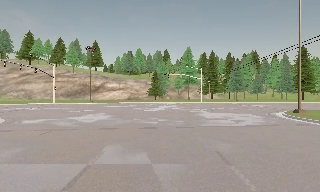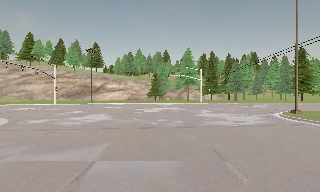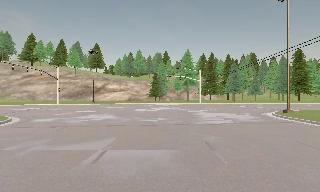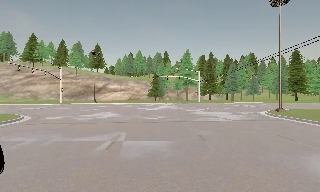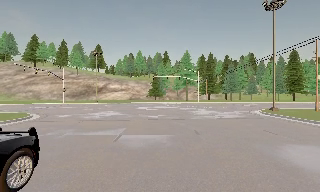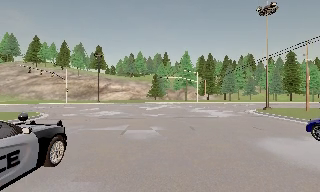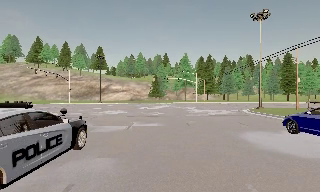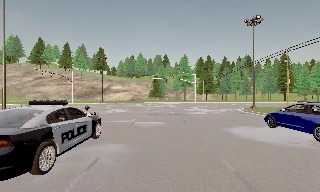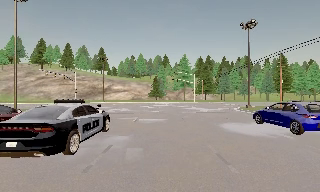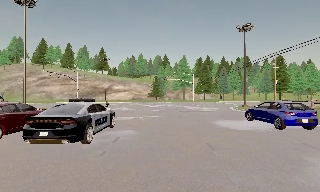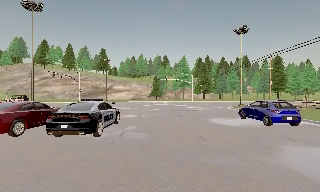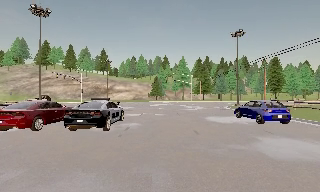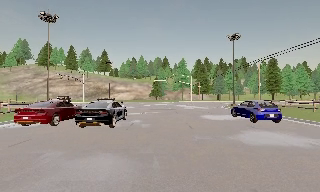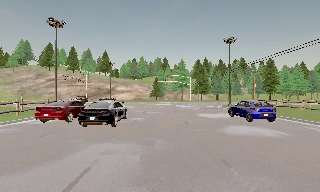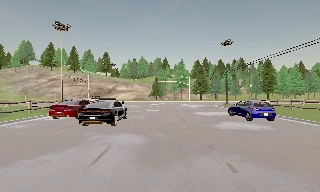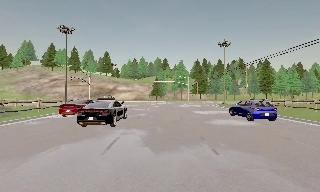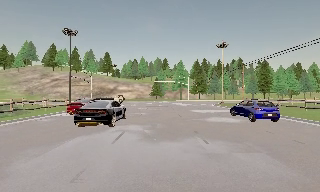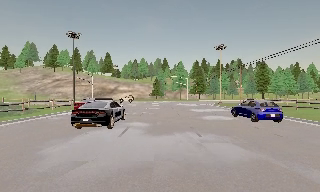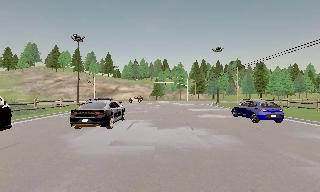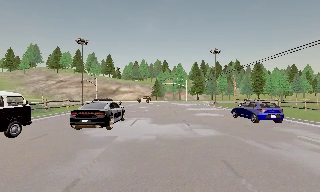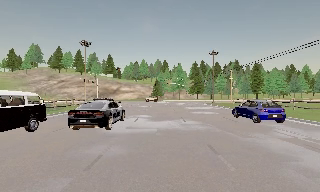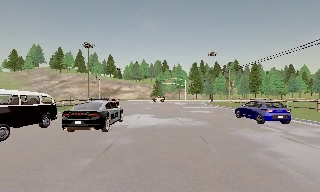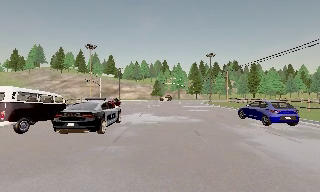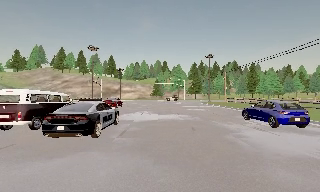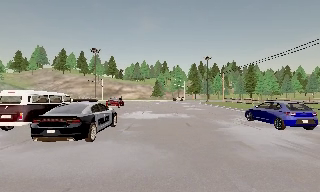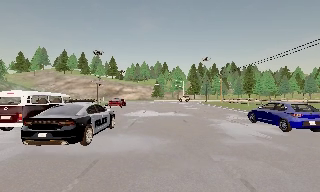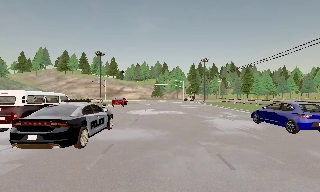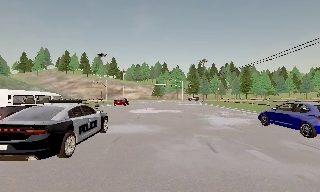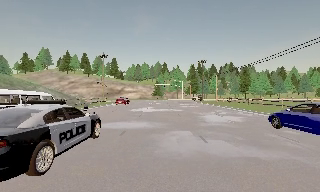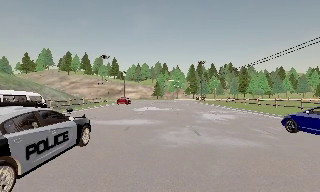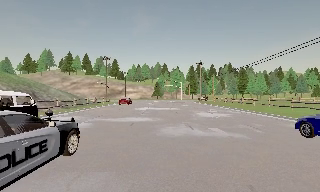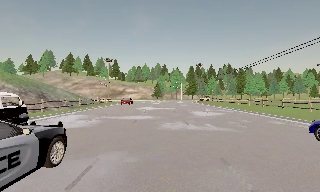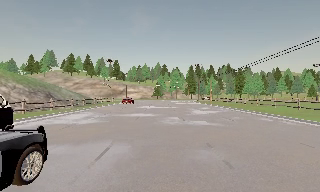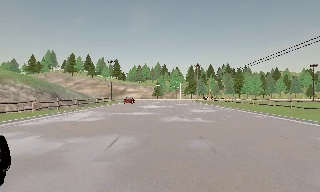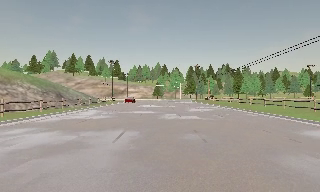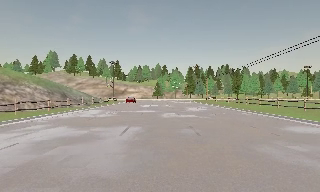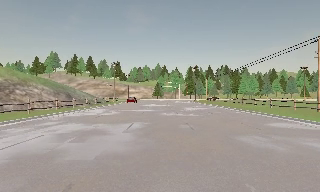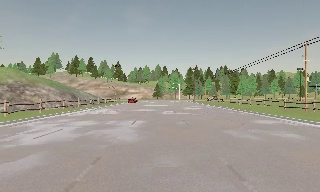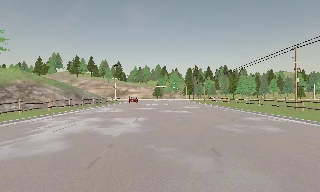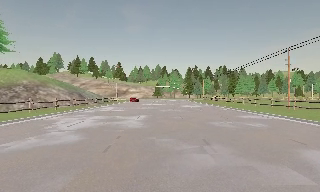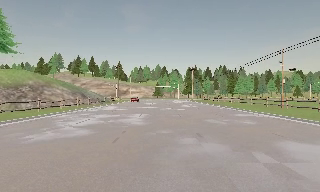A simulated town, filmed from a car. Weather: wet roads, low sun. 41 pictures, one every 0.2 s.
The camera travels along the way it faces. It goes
backward.
0.0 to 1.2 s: The camera travels backward, about 6 m, so what stands in front gets smaller. It gains speed.
1.2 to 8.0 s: The camera travels backward, about 40 m, so what stands in front gets smaller.
The film runs backward here.
